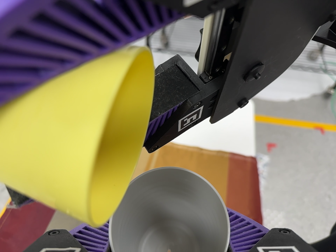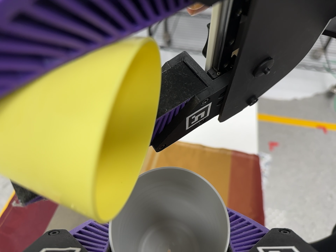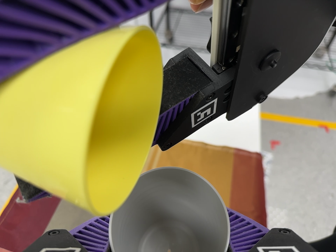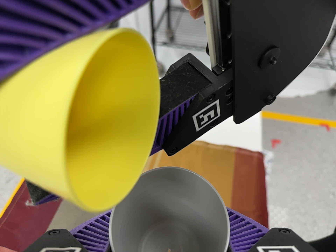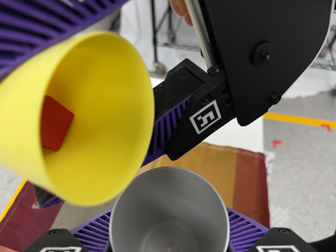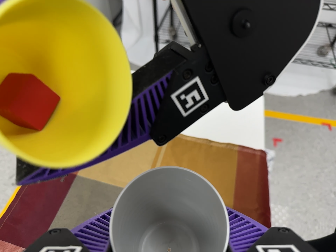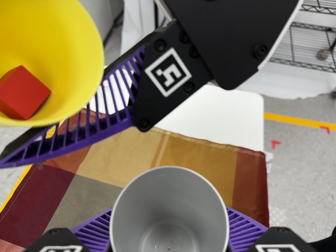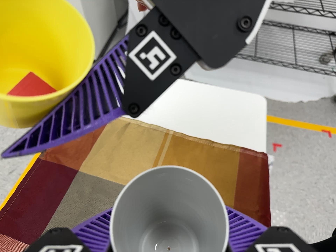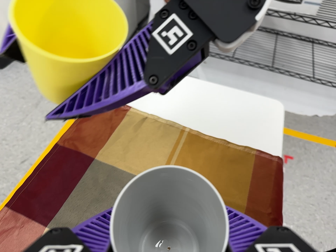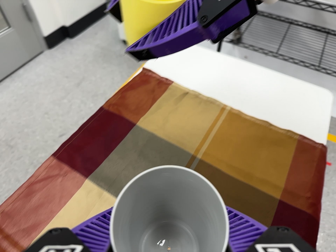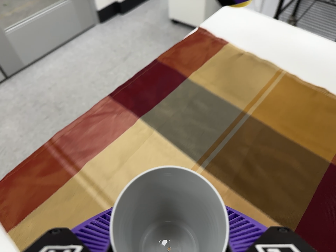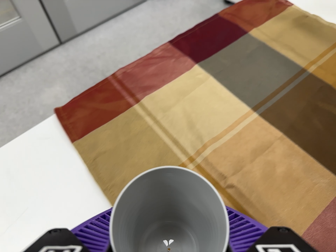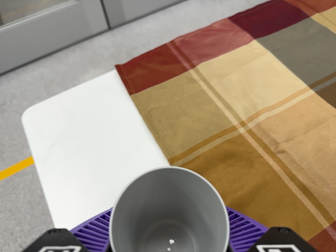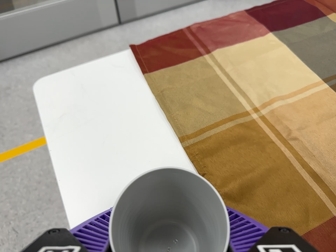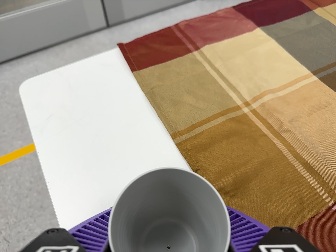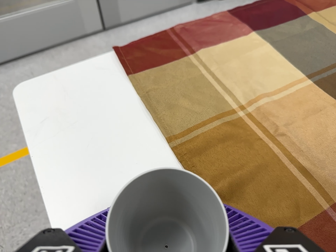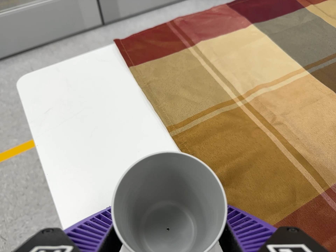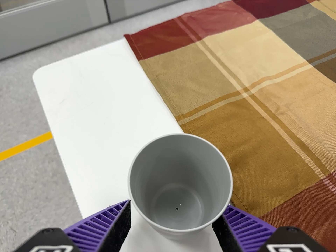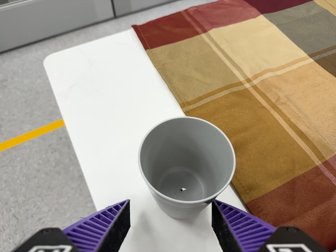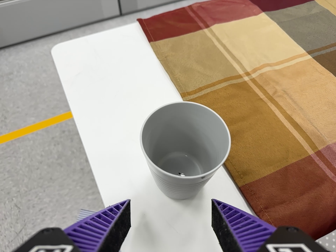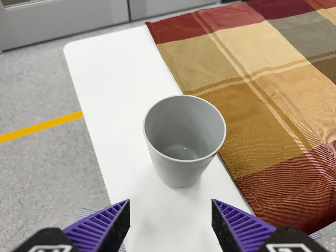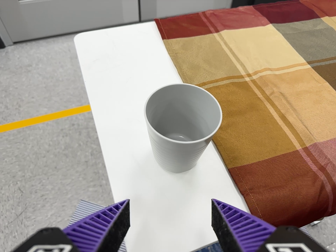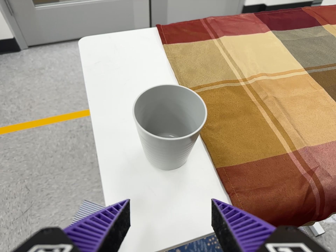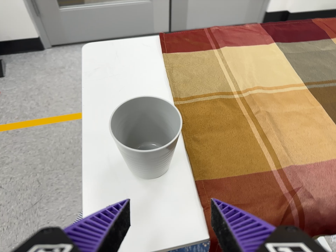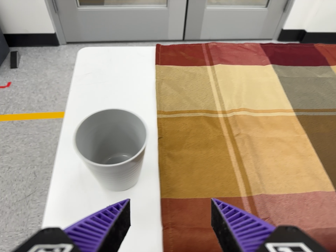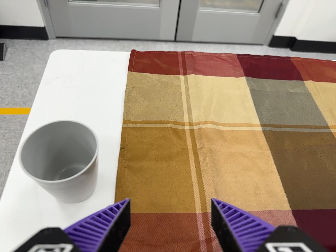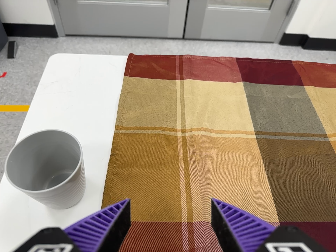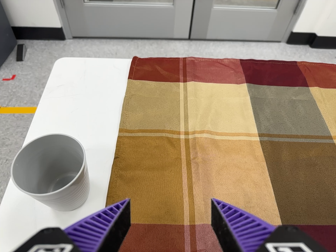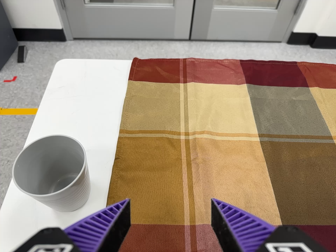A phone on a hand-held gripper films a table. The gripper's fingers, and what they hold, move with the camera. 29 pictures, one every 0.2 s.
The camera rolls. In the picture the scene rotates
clockwise.
The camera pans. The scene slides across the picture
to the right.
0.0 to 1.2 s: The camera shifts only a little, or ends up much as it began.
1.2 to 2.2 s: The camera pans to its left by about 25 degrees. It travels toward the bottom of its view and to its left, about 22 cm, so close, fixed things drift upward. It rolls about its line of sight by about 25 degrees, and the scene rotates clockwise.
2.2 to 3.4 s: The camera travels toward the bottom of its view and to its left, about 12 cm, so close, fixed things drift upward. It rolls about its line of sight by about 10 degrees, and the scene rotates clockwise.
3.4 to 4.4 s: The camera travels toward the bottom of its view and backward, about 10 cm, so close, fixed things drift upward. It rolls about its line of sight by about 10 degrees, and the scene rotates clockwise.
4.4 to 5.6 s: The camera travels to its right, about 18 cm. It rolls about its line of sight by about 15 degrees, and the scene rotates clockwise.
The film runs backward here.
